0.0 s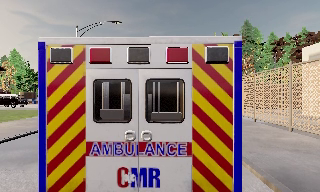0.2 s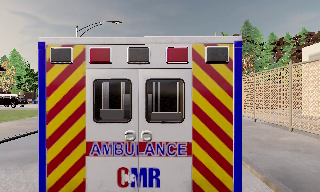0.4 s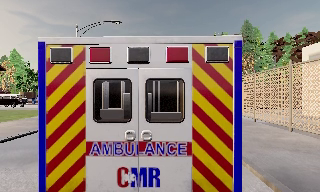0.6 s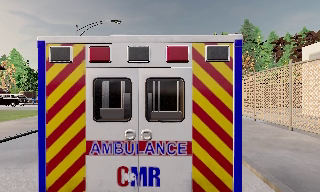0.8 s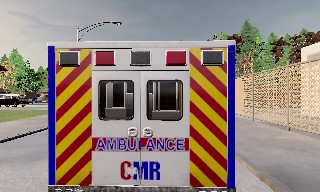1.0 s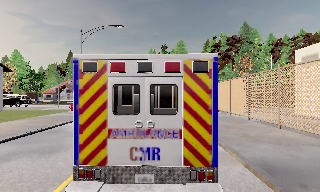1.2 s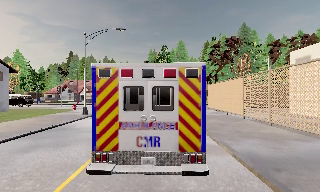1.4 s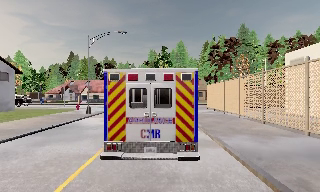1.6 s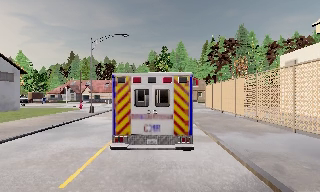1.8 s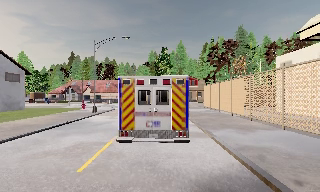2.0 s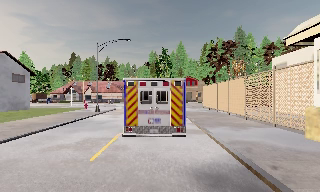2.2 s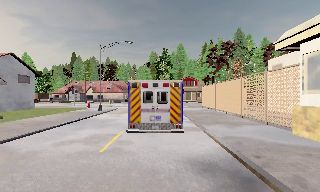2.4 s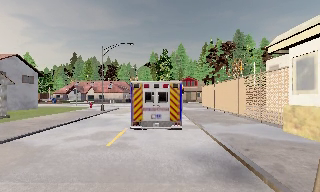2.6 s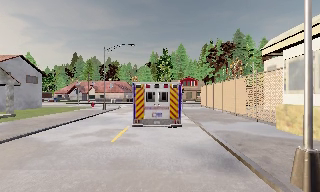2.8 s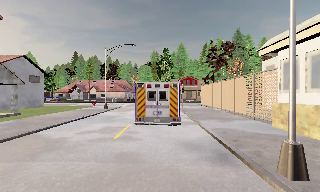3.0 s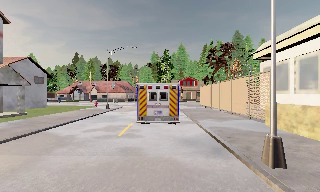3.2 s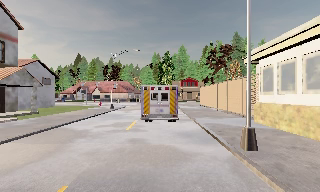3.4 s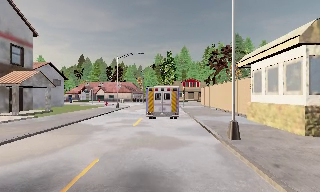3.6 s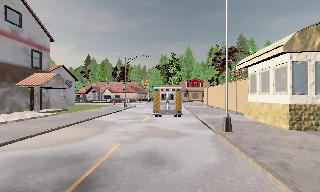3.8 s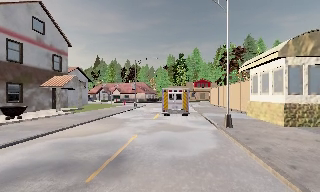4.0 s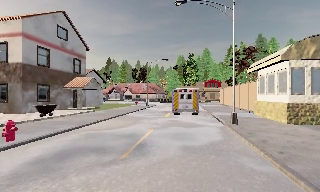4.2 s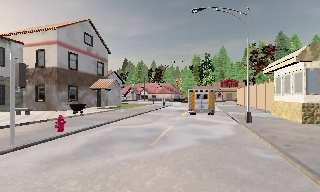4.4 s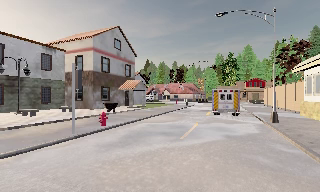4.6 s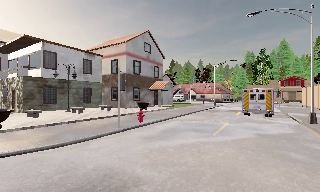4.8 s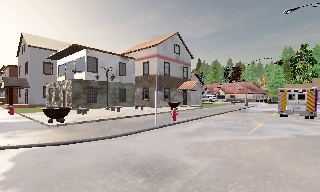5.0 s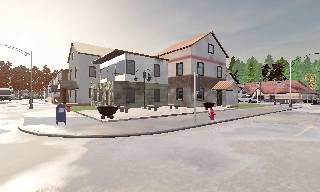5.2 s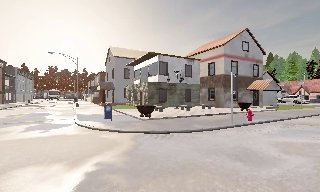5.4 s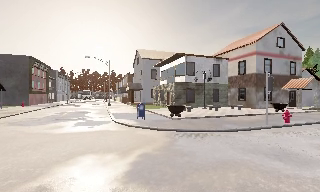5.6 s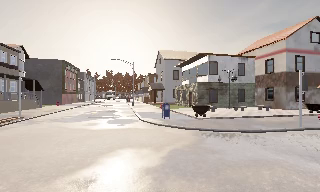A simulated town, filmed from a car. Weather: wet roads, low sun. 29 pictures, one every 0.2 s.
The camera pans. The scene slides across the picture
to the right.
The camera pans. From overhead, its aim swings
counterclockwise.
0.0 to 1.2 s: The camera travels backward, about 1.5 m, so what stands in front gets smaller. It gains speed.
1.2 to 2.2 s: The camera travels backward, about 3.5 m, so what stands in front gets smaller.
2.2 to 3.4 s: The camera travels backward, about 4.5 m, so what stands in front gets smaller. It gains speed.
3.4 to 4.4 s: The scene slides to the right, as the camera pans about 20 degrees to its left. It travels backward, about 6 m, so what stands in front gets smaller.
4.4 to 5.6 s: The camera pans to its left, which is counterclockwise from overhead, by about 55 degrees. It travels backward and to its left, about 4.5 m. It loses speed.
The film runs backward here.
